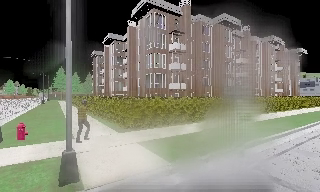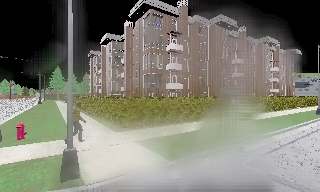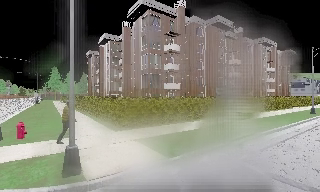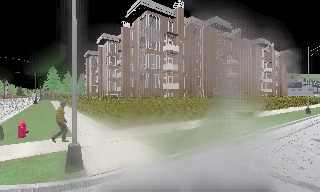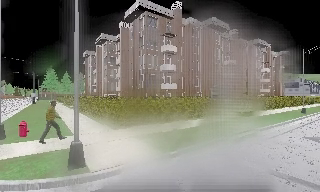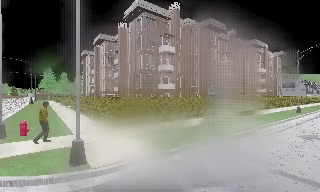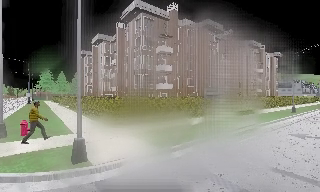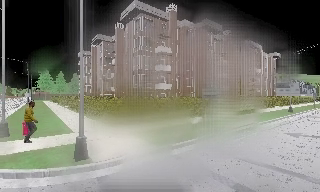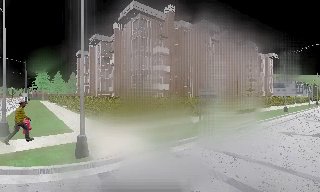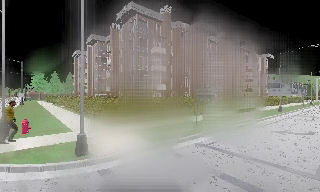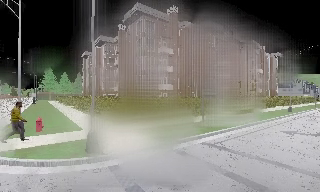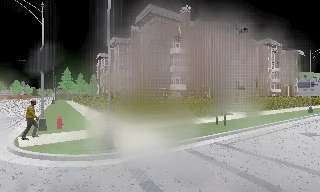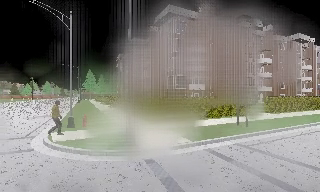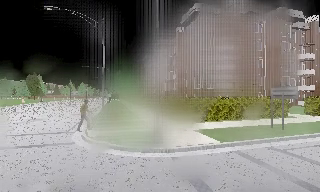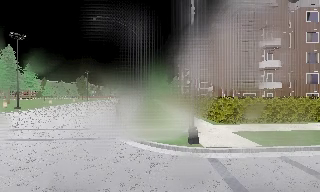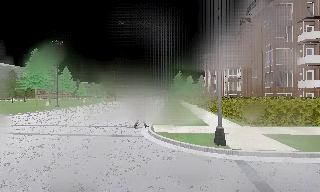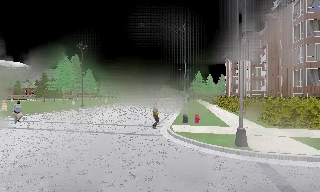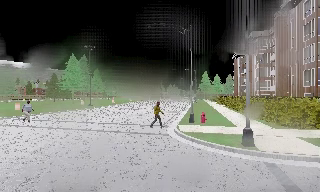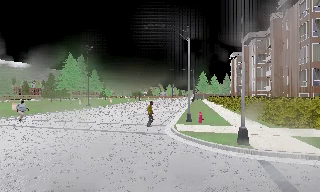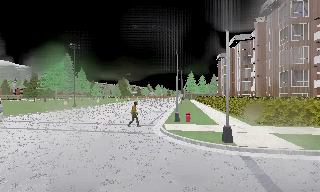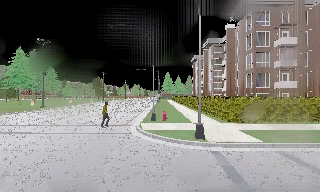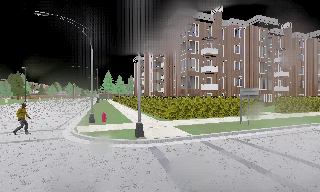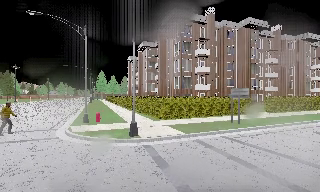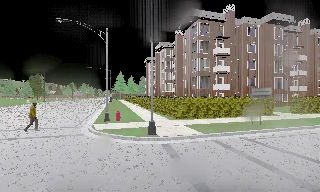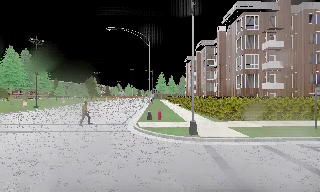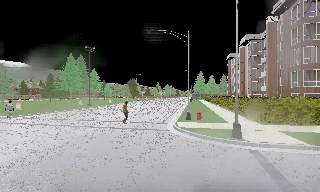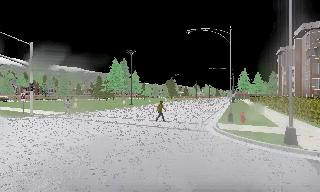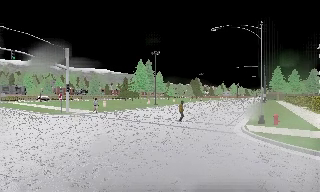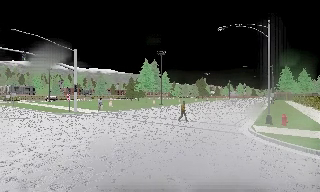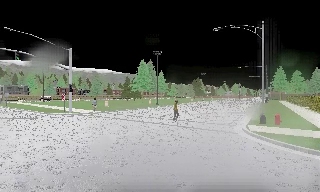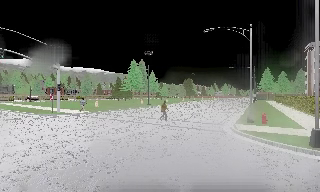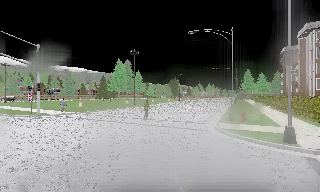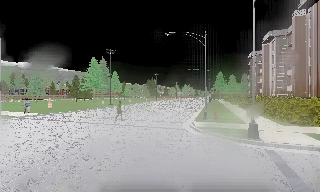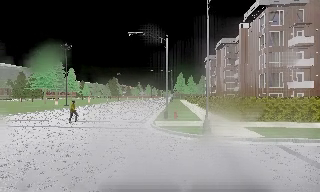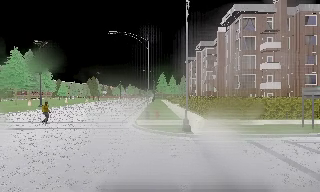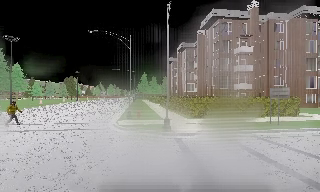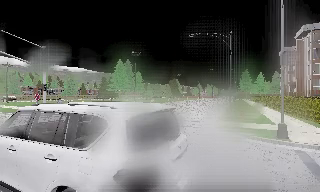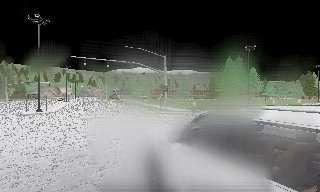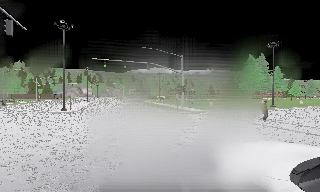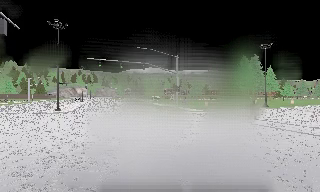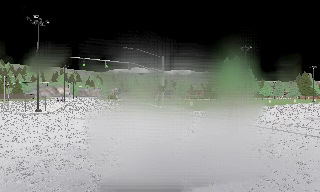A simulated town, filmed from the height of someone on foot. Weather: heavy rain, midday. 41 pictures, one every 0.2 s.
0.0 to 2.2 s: The camera travels backward, about 2.5 m, so what stands in front gets smaller.
2.2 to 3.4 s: The camera pans to its left, which is counterclockwise from overhead, by about 45 degrees. It travels backward, about 1 m.
3.4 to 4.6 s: The scene slides to the left, as the camera pans about 30 degrees to its right. It travels backward, about 1 m, so what stands in front gets smaller.
4.6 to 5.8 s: The camera swings to its left by about 50 degrees, and the scene slides to the right.
5.8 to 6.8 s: The scene slides to the left, as the camera pans about 35 degrees to its right. It travels backward, about 0.5 m.
6.8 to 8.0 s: The camera pans to its left, which is counterclockwise from overhead, by about 65 degrees. It travels backward, about 0.5 m.
The film runs backward here.
